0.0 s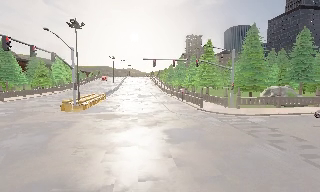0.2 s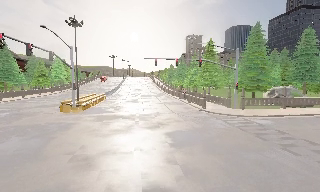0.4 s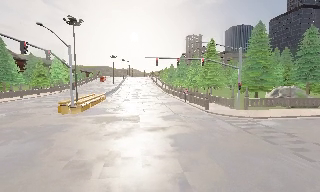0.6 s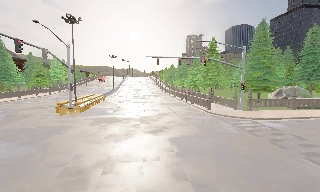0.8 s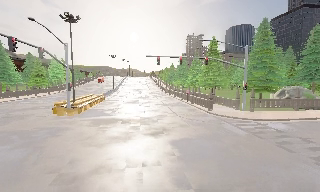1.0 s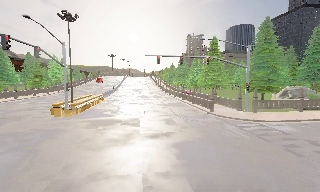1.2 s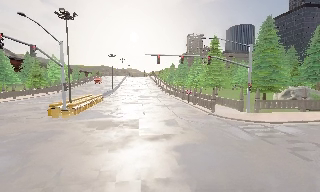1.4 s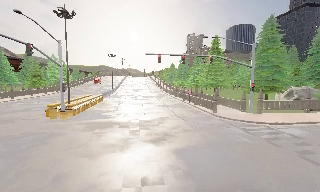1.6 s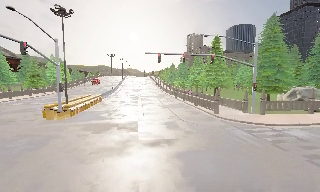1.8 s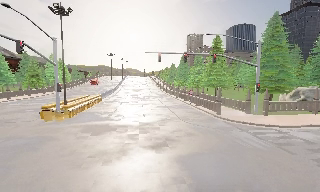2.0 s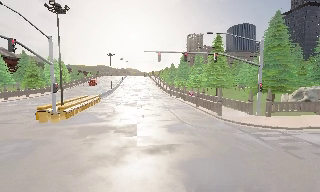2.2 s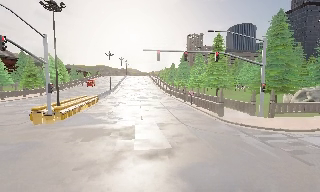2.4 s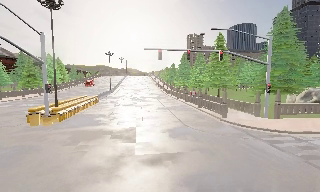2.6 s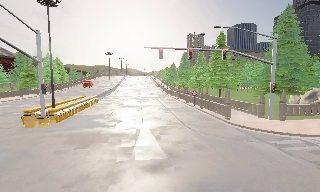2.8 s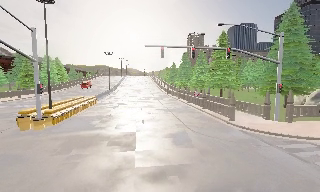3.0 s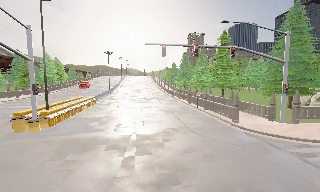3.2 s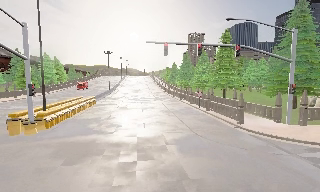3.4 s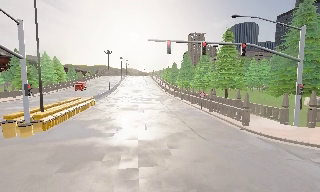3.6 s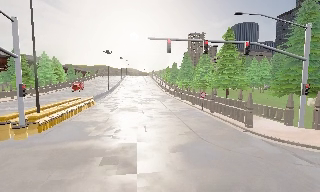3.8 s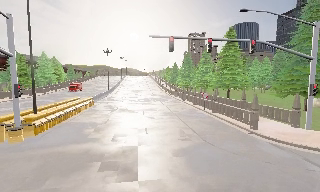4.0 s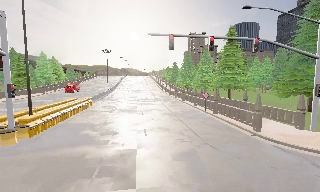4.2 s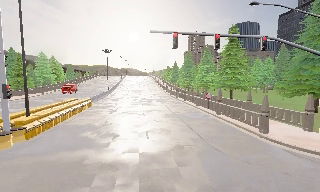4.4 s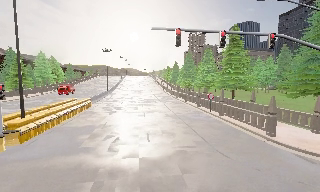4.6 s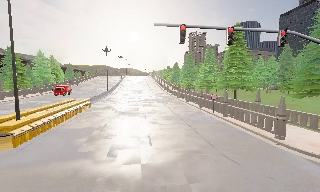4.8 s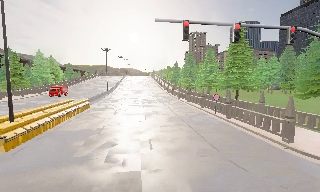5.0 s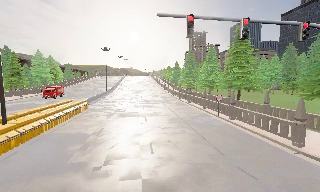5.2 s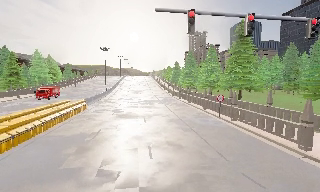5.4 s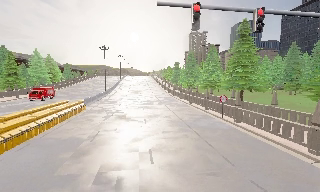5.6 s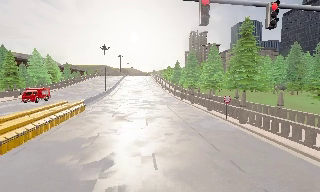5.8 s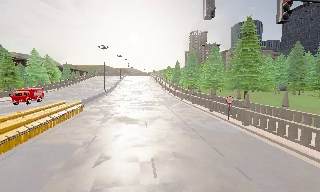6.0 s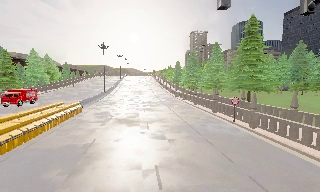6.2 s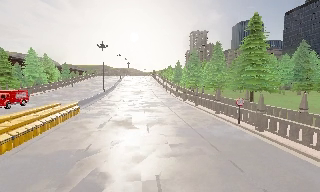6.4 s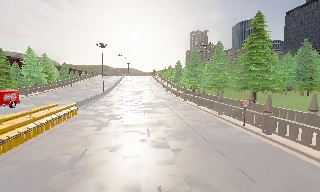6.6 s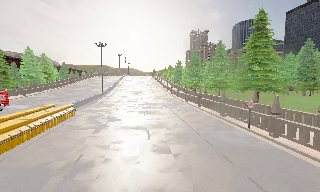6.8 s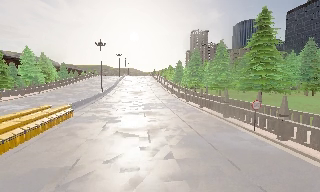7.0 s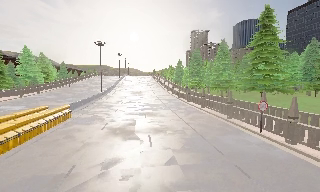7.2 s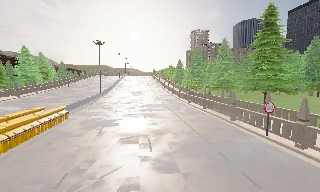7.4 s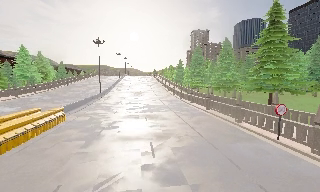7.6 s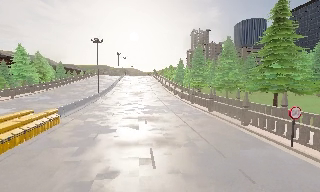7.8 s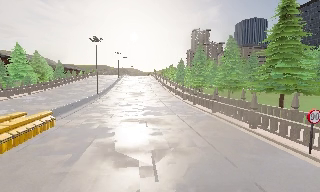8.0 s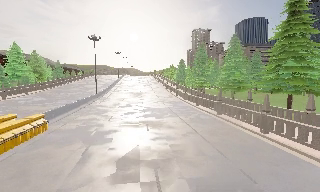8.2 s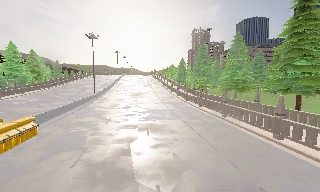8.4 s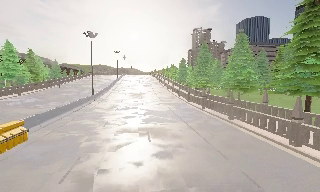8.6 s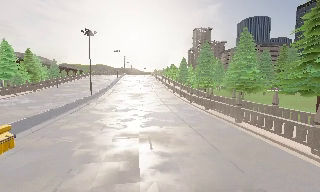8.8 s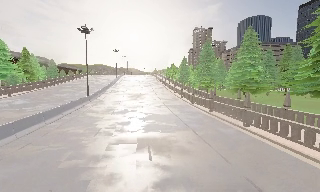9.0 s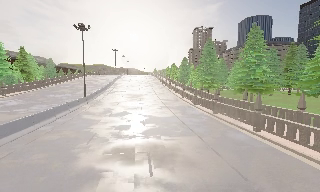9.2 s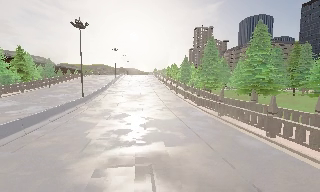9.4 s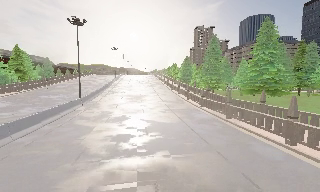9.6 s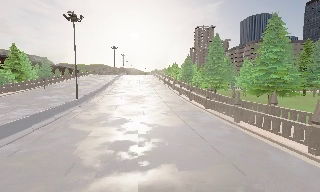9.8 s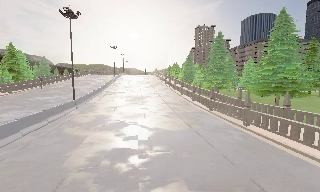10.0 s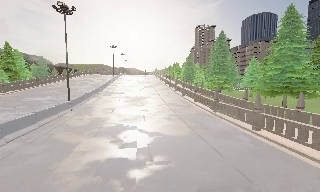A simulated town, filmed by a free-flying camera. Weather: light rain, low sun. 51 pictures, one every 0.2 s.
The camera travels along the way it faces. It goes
forward.
0.0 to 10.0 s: The camera travels forward, about 35 m, so what stands in front looms larger. It gains speed.
The film runs forward here.
